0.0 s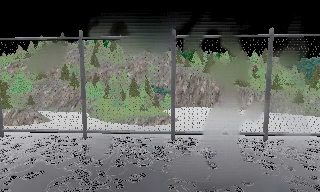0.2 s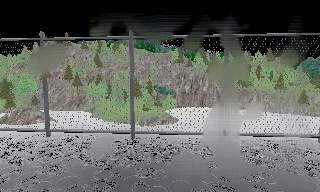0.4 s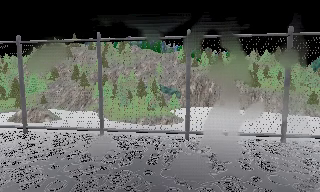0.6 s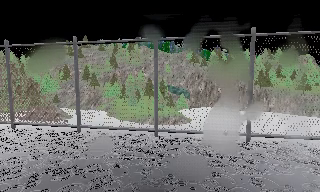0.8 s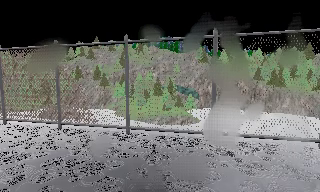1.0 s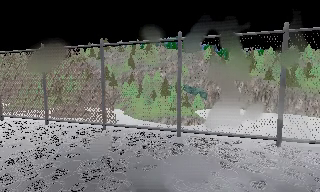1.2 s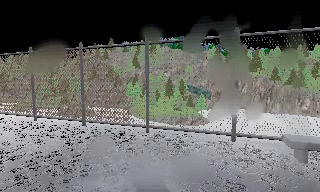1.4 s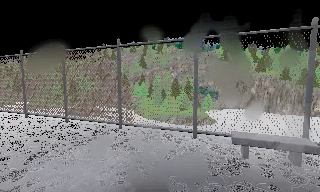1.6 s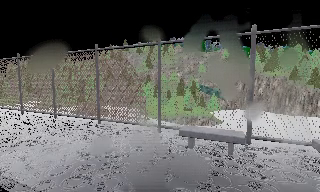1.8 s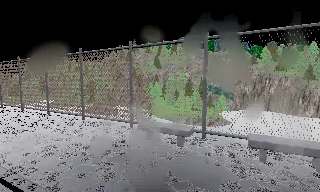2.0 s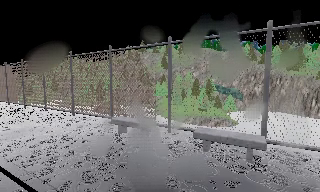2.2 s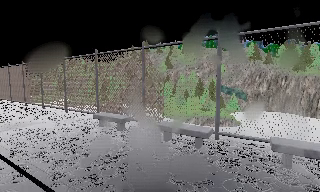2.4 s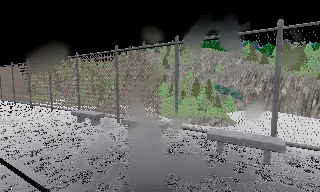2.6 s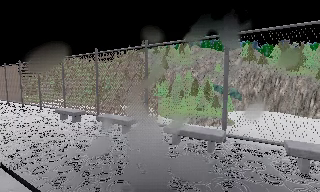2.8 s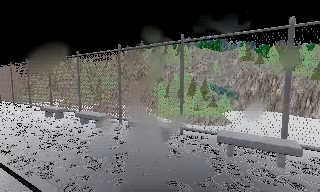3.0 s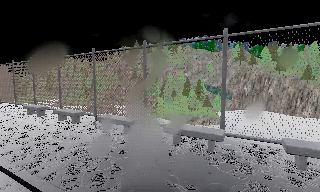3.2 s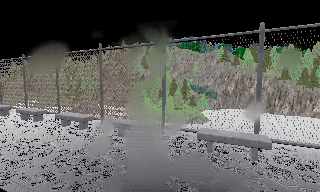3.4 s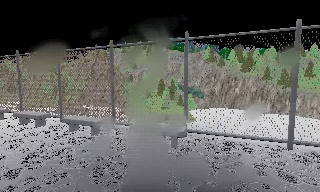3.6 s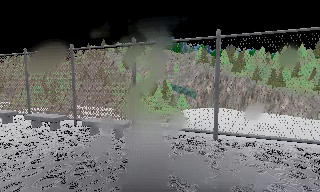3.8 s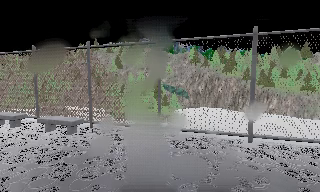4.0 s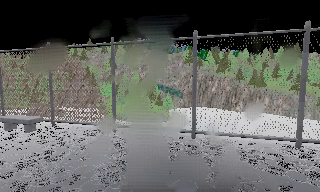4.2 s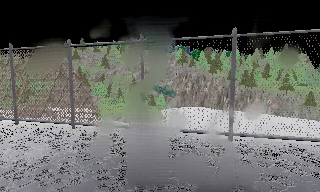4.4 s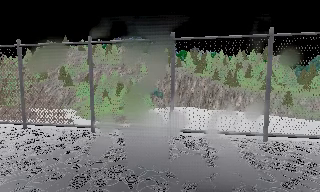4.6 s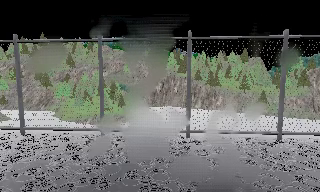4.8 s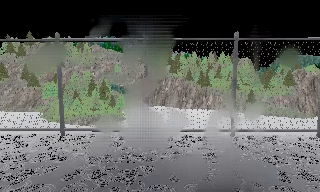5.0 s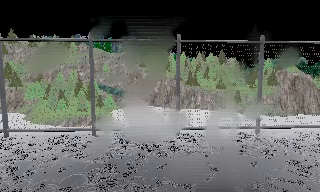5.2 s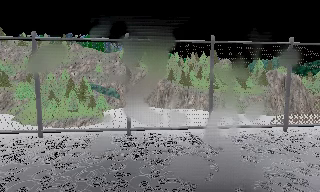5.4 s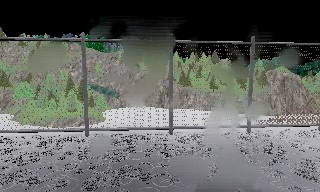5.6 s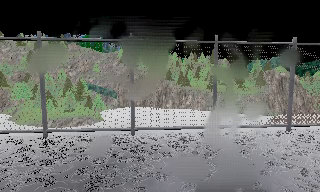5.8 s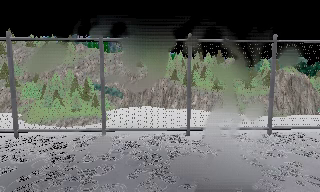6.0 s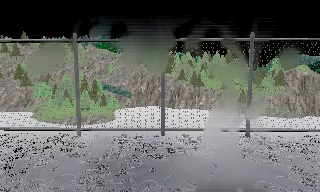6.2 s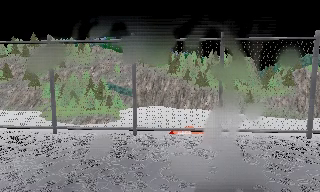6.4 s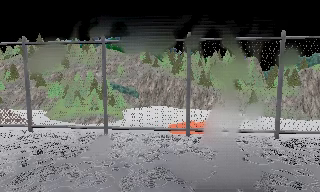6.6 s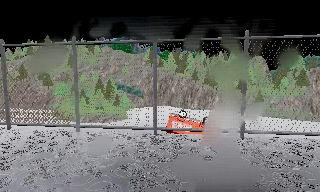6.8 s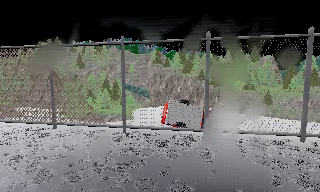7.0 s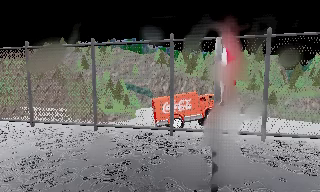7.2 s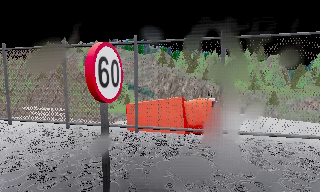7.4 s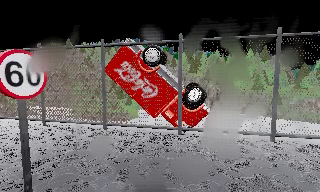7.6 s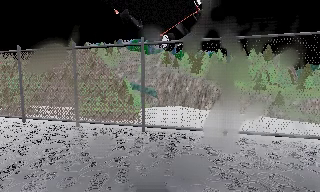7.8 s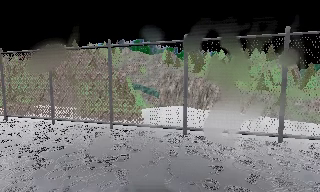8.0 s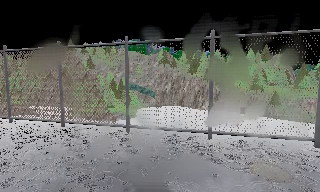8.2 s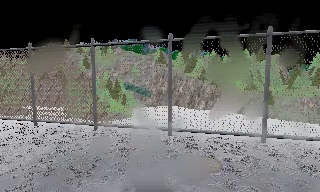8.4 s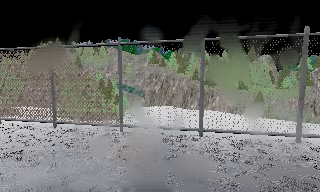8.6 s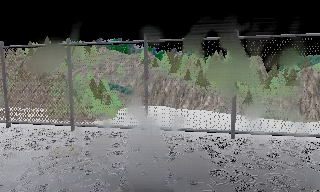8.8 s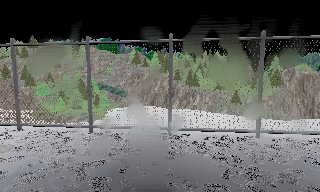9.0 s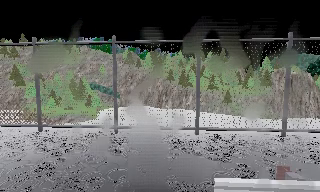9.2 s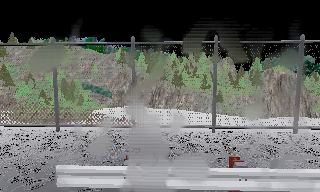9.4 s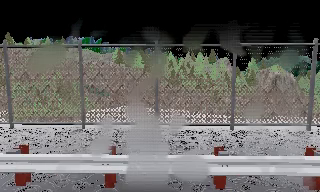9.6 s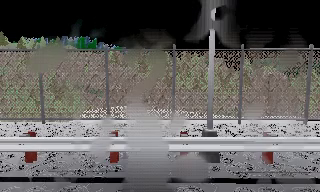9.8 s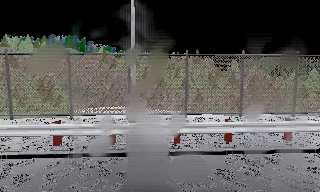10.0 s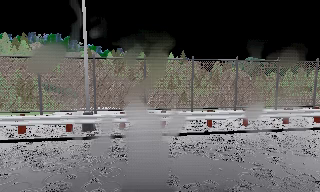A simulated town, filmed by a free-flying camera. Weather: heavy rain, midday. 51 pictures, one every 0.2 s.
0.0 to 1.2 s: The camera pans to its left, which is counterclockwise from overhead, by about 15 degrees. It travels to its right, about 8 m, so close, fixed things drift to the left.
1.2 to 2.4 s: The camera pans to its left, which is counterclockwise from overhead, by about 15 degrees. It travels to its right and backward, about 8 m, so close, fixed things drift to the left.
2.4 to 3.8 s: The camera swings to its right by about 15 degrees, and the scene slides to the left. It travels to its right and backward, about 10 m, so close, fixed things drift to the left.
3.8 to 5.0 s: The camera pans to its right, which is clockwise from overhead, by about 20 degrees. It travels to its right, about 9 m, so close, fixed things drift to the left.
5.0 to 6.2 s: The camera travels to its right, about 7 m, so close, fixed things drift to the left.
6.2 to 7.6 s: The camera pans to its left, which is counterclockwise from overhead, by about 10 degrees. It travels to its right, about 9 m, so close, fixed things drift to the left.
7.6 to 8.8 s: The camera travels to its right, about 9 m, so close, fixed things drift to the left.
8.8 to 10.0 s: The scene slides to the left, as the camera pans about 15 degrees to its right. It travels to its right, about 11 m, so close, fixed things drift to the left.
The film runs backward here.
